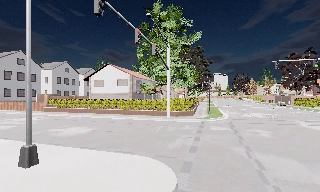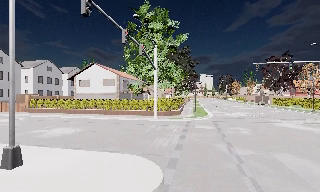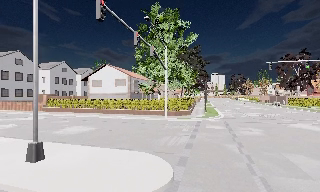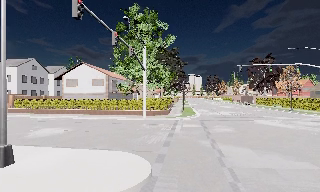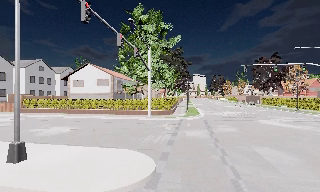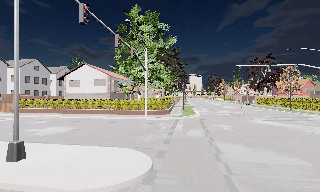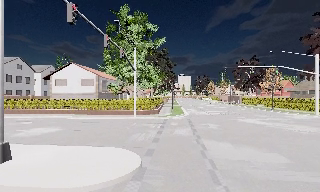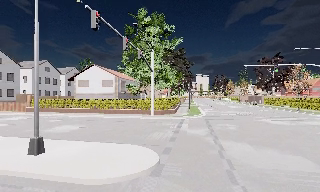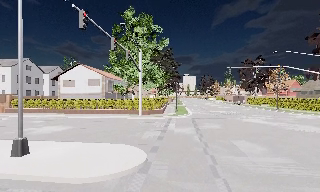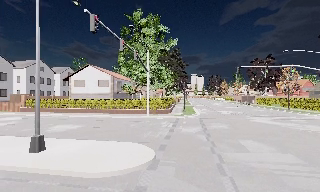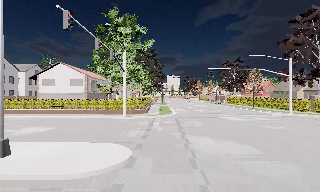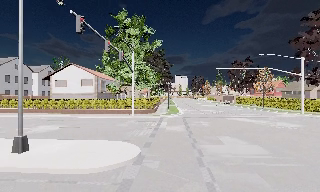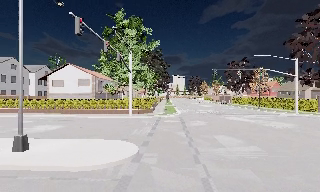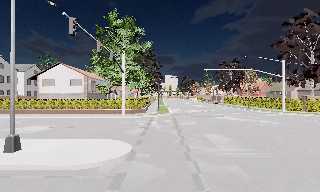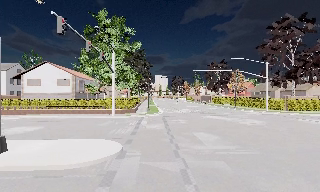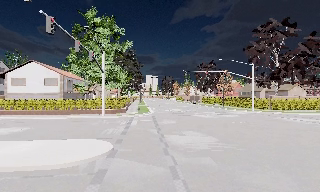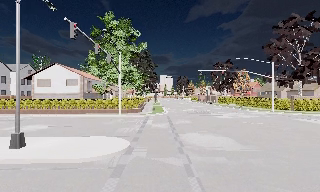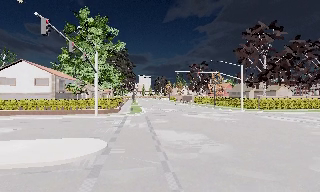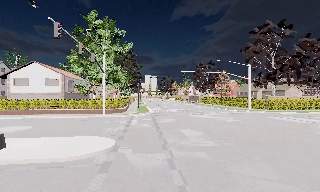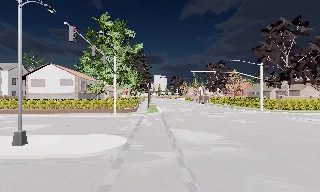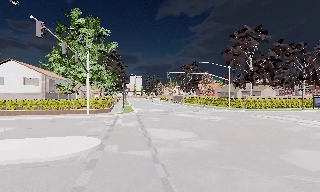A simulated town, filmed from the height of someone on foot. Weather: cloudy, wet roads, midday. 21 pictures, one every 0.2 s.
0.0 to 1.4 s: The camera travels backward, about 1.5 m, so what stands in front gets smaller.
1.4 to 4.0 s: The scene slides to the left, as the camera pans about 25 degrees to its right. It travels backward, about 3 m, so what stands in front gets smaller.
The film runs backward here.
